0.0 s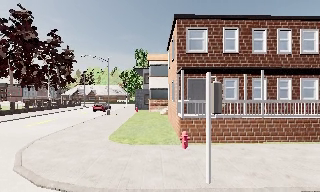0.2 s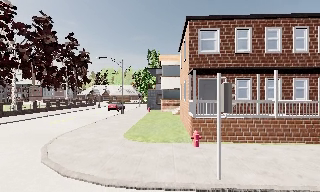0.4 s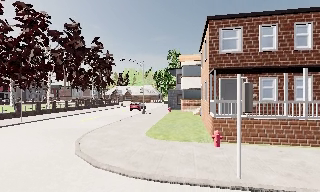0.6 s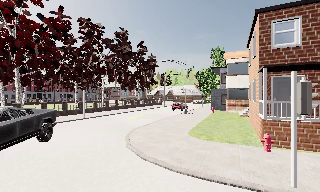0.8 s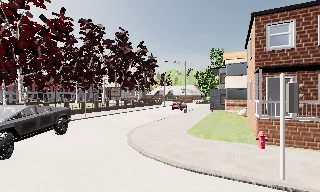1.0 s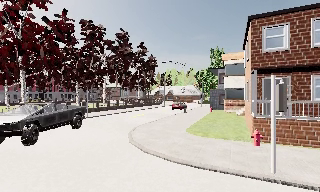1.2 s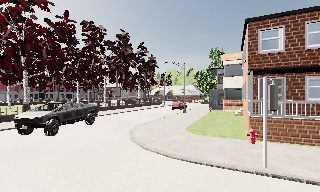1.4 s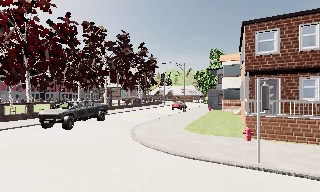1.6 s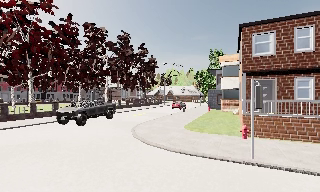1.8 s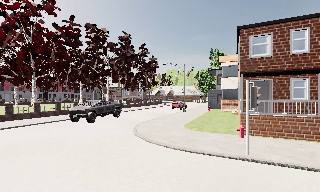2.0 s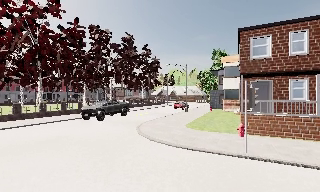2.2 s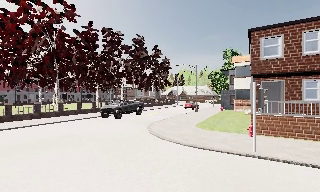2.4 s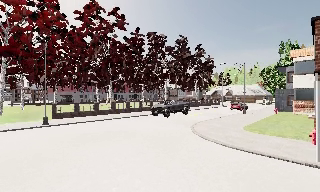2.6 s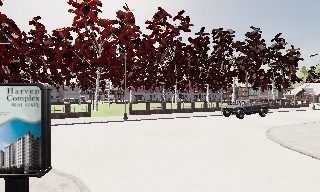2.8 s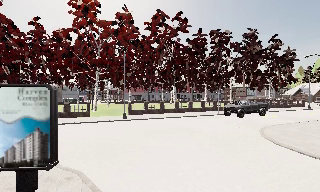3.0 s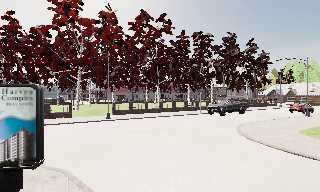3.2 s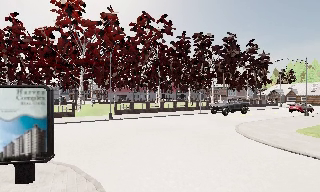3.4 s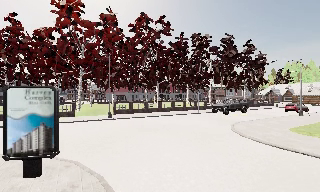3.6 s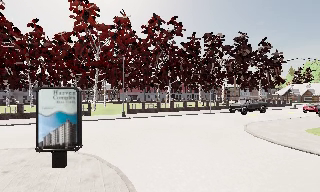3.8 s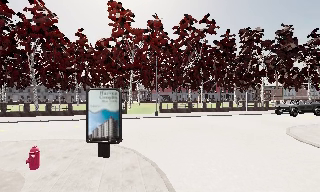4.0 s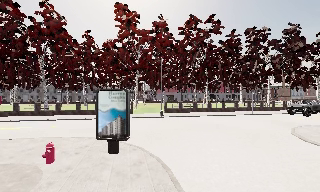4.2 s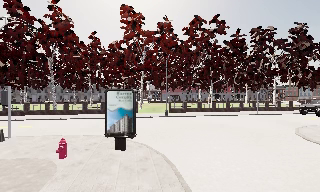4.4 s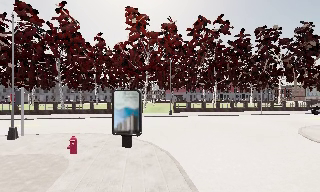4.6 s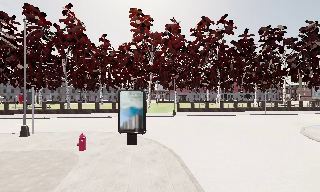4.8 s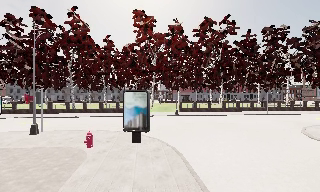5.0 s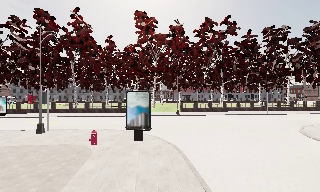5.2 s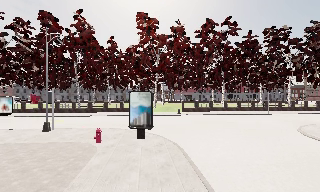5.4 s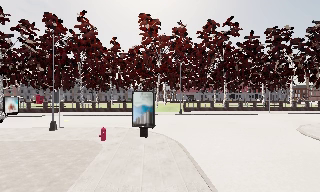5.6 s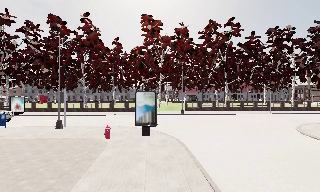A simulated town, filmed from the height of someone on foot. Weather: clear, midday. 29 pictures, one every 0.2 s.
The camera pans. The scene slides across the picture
to the right.
The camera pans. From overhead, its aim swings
counterclockwise.
0.0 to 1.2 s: The scene slides to the right, as the camera pans about 25 degrees to its left. It travels backward, about 2 m, so what stands in front gets smaller.
1.2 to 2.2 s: The camera travels backward, about 2 m, so what stands in front gets smaller.
2.2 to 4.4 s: The camera pans to its left, which is counterclockwise from overhead, by about 50 degrees. It travels backward, about 4 m.
4.4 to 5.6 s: The camera travels backward, about 2 m, so what stands in front gets smaller.
The film runs backward here.
